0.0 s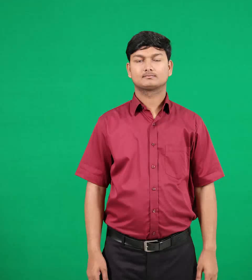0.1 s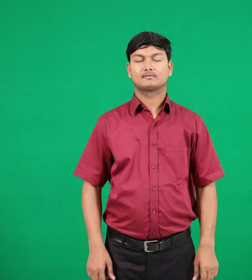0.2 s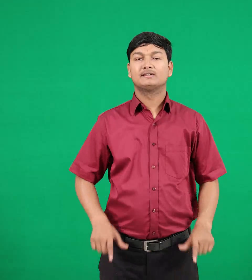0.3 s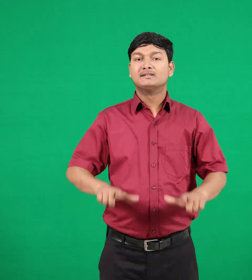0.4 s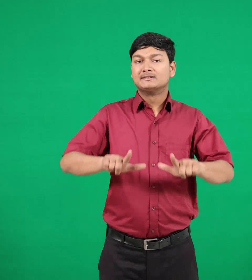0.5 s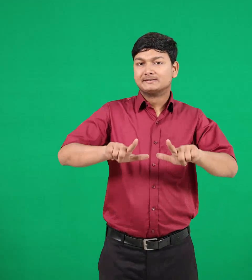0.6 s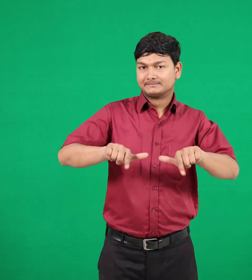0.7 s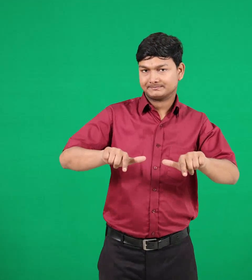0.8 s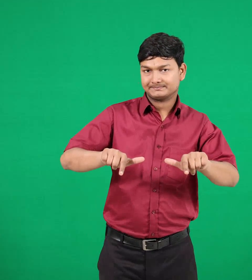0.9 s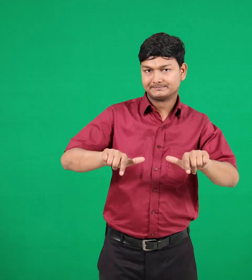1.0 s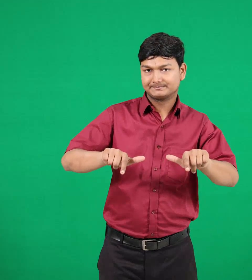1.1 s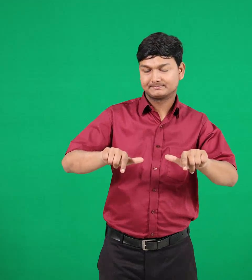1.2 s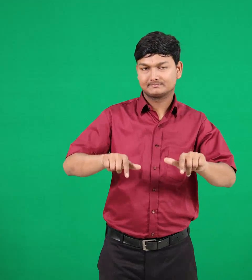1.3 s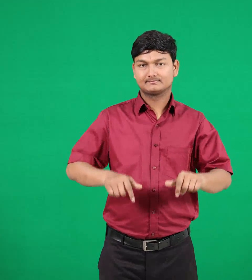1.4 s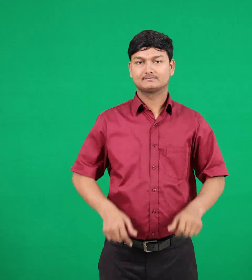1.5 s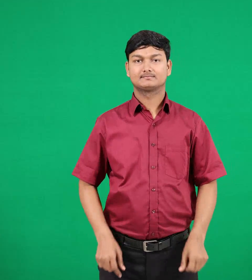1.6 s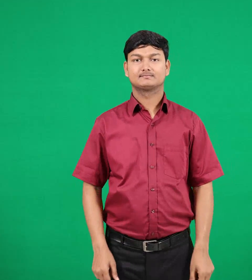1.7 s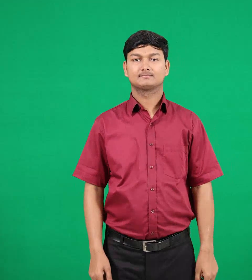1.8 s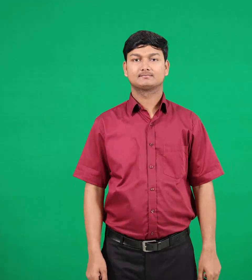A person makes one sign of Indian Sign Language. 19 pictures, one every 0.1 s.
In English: meeting
